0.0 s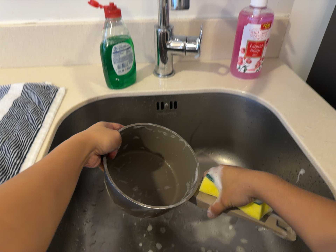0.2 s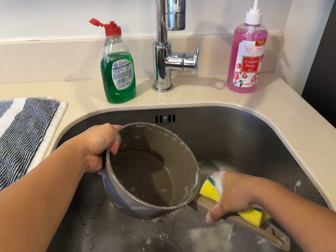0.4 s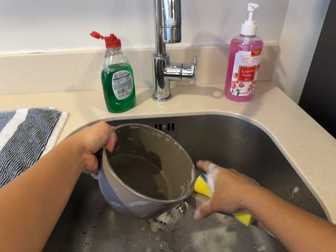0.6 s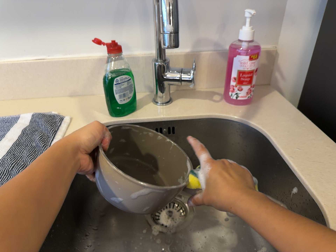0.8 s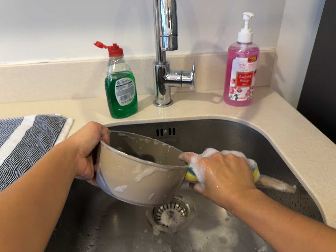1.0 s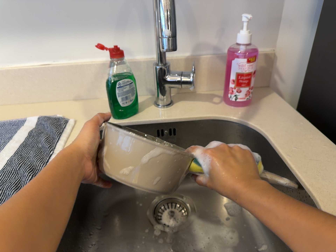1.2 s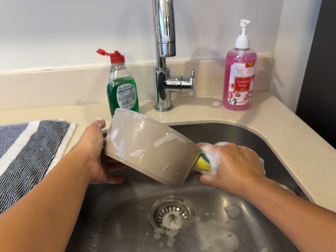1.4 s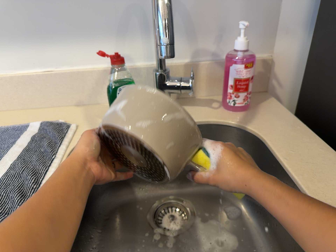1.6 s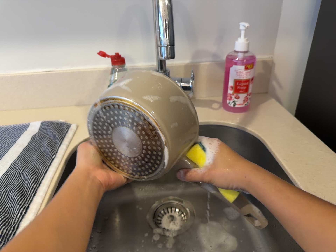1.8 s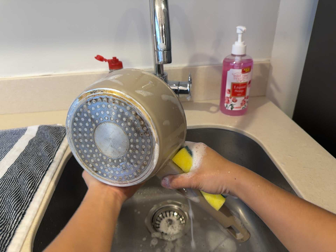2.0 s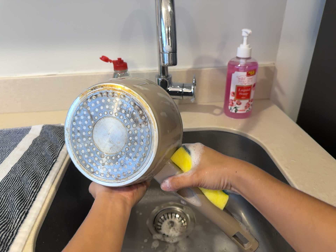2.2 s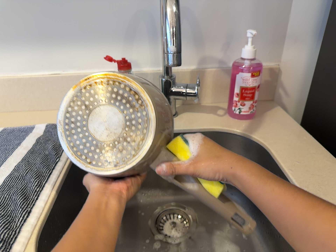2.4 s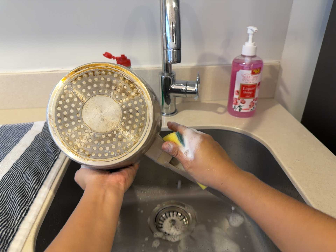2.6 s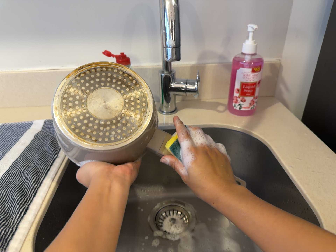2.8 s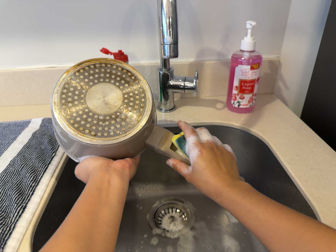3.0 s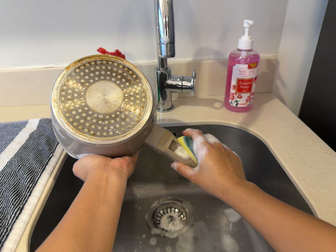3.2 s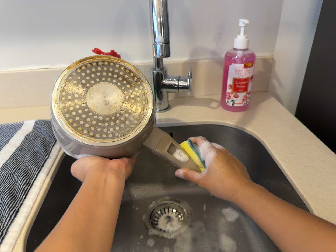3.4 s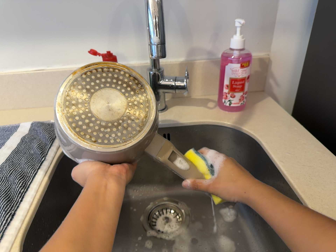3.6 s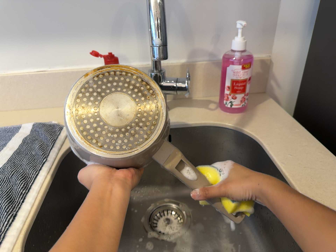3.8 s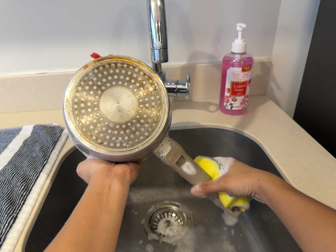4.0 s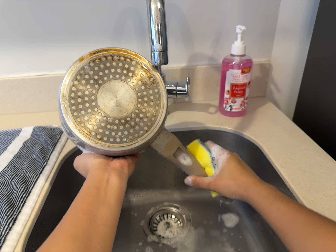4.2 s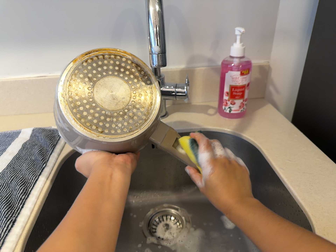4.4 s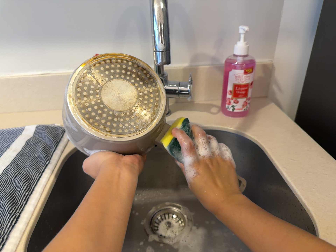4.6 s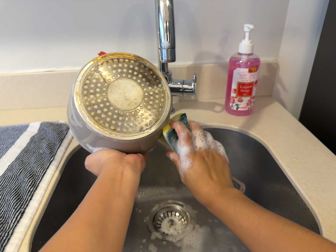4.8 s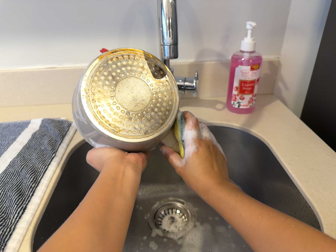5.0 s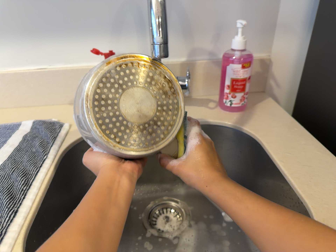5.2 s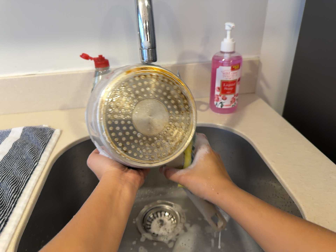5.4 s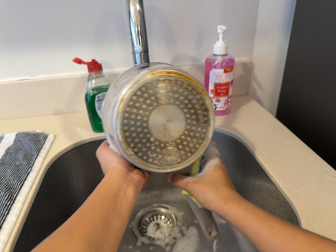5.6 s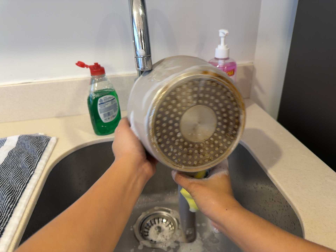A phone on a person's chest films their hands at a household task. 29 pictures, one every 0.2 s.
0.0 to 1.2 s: The camera travels backward, about 6 cm, so what stands in front gets smaller. Its aim tips toward the top of its view by about 10 degrees, and the scene shifts downward.
1.2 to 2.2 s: The camera keeps its place and its aim.
2.2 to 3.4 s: The camera shifts only a little, or ends up much as it began.
3.4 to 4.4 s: The camera keeps its place and its aim.
4.4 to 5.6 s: The camera shifts only a little, or ends up much as it began.
The film runs backward here.
